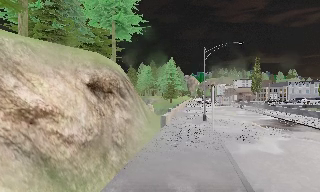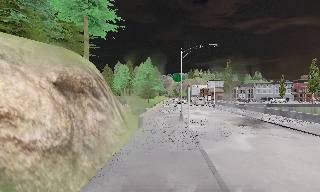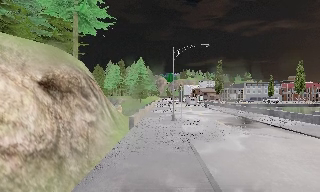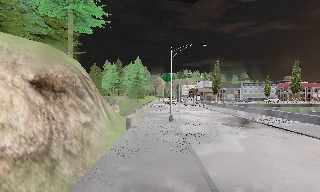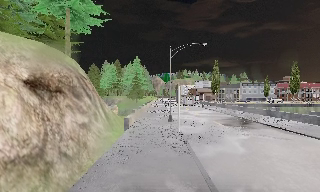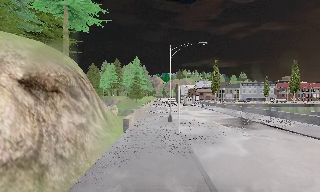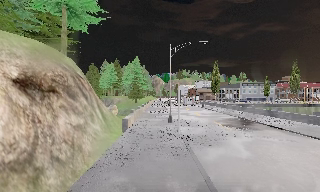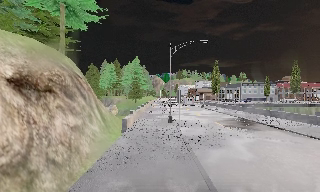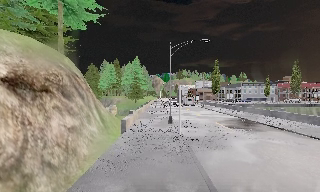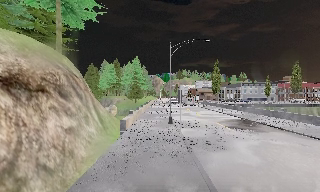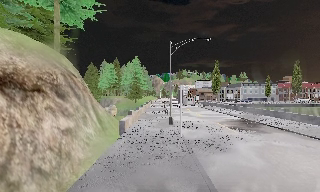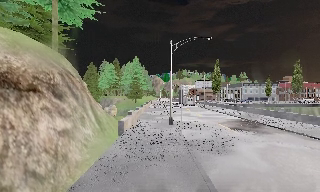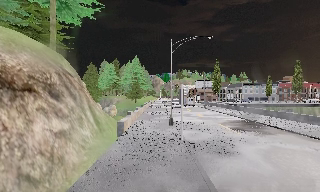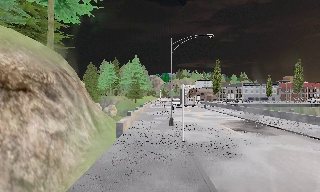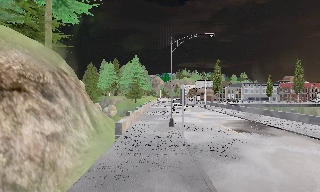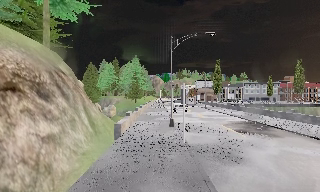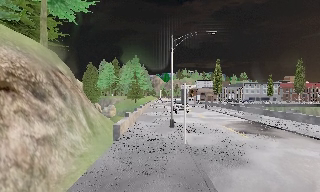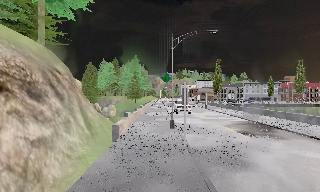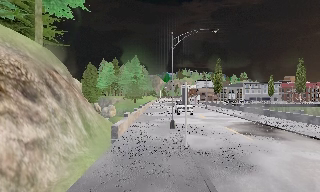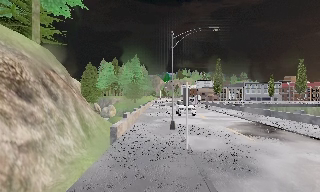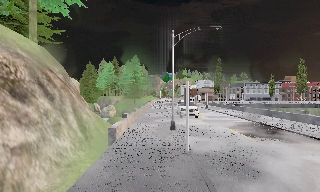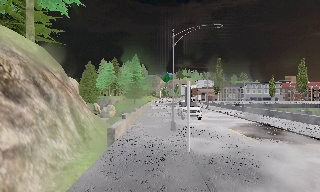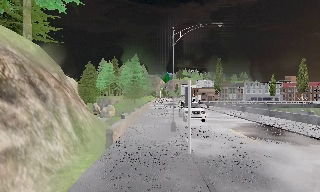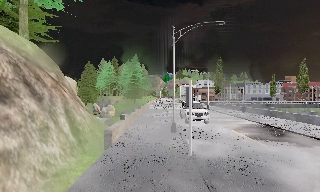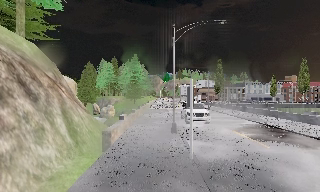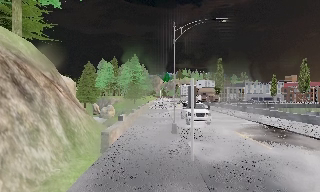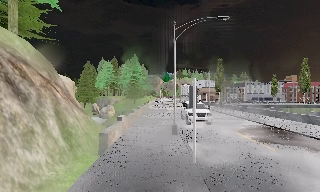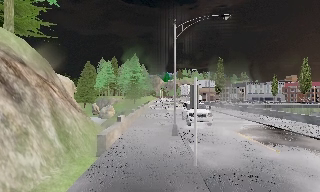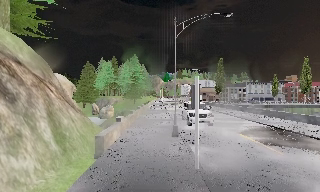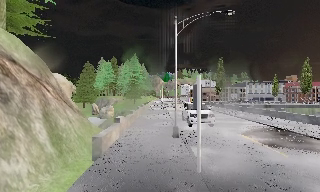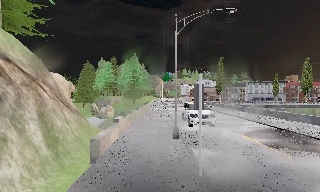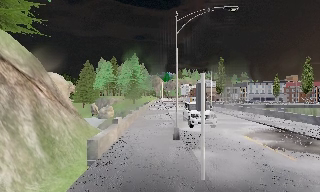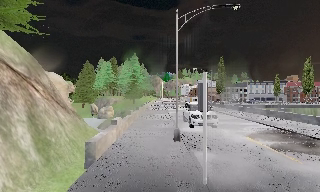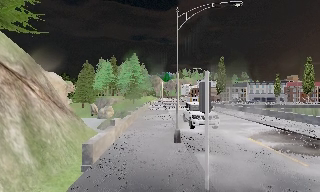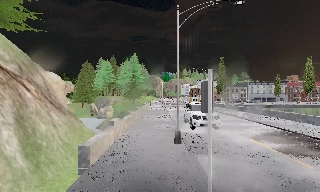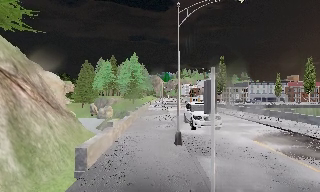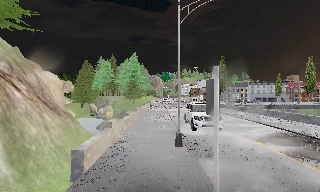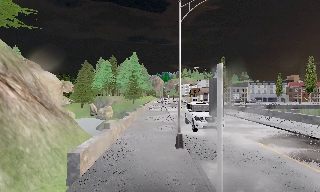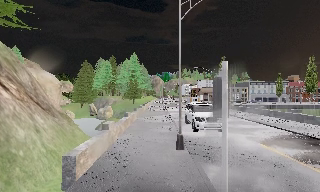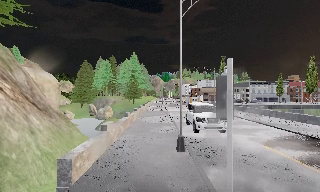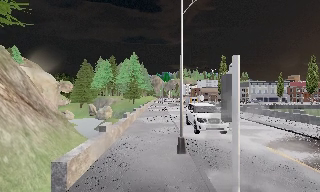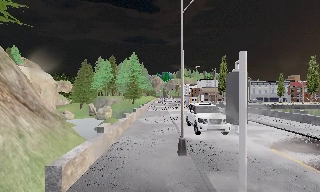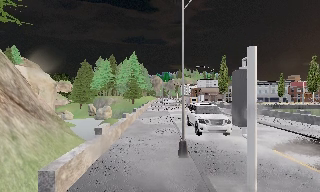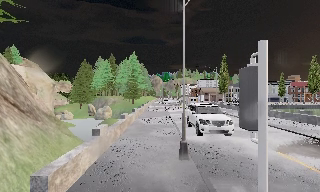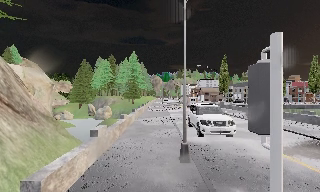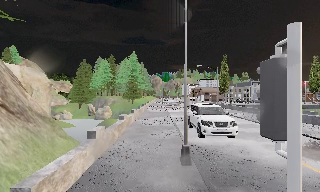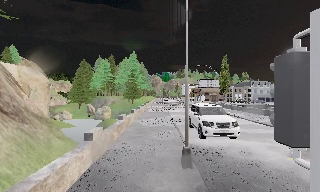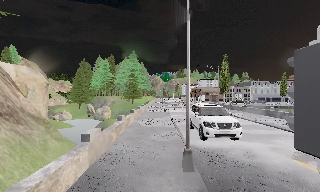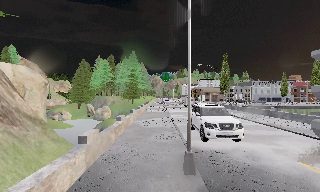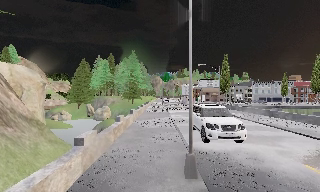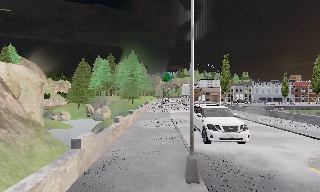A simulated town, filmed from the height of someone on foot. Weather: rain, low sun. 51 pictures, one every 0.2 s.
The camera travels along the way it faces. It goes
forward.
0.0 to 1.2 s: The scene slides to the left, as the camera pans about 10 degrees to its right. It travels forward, about 1.5 m, so what stands in front looms larger.
1.2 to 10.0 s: The camera travels forward, about 10 m, so what stands in front looms larger.
The film runs forward here.
